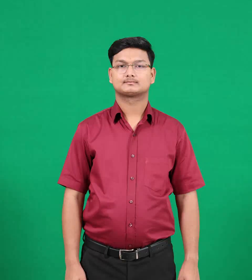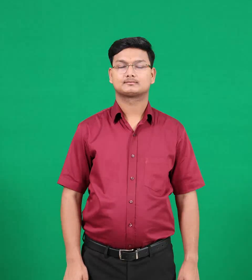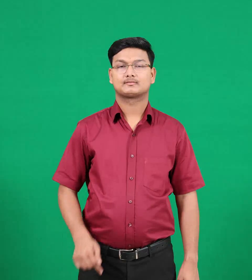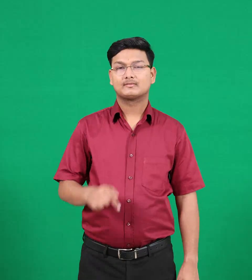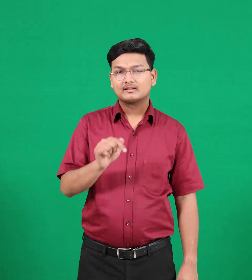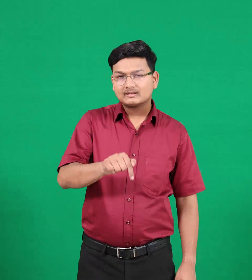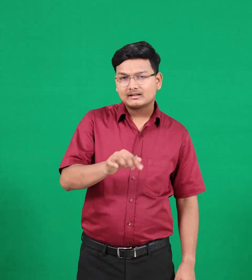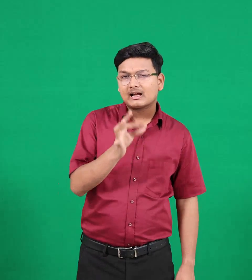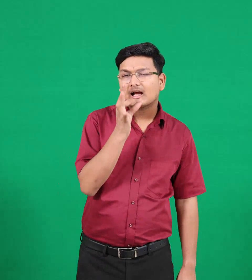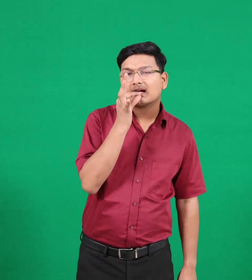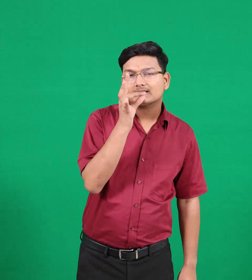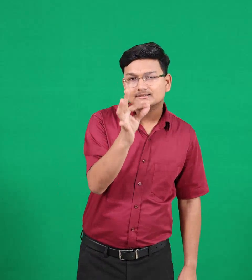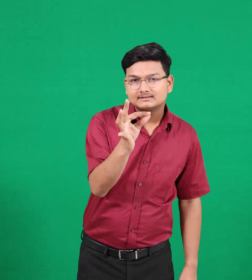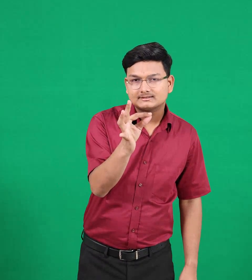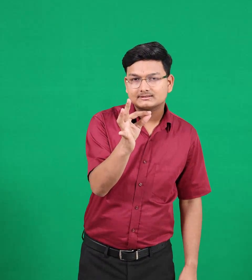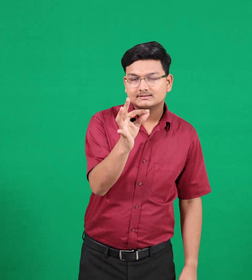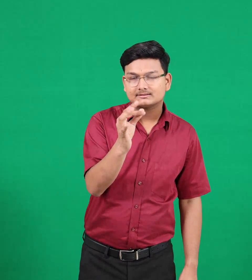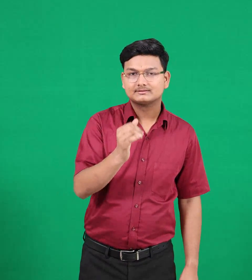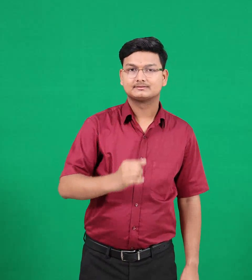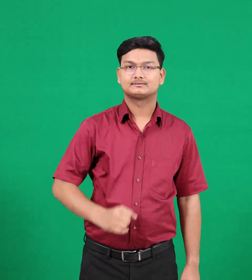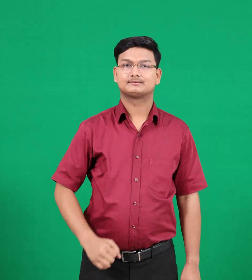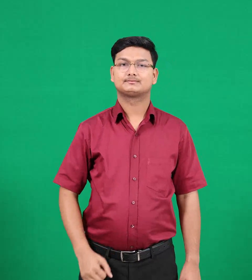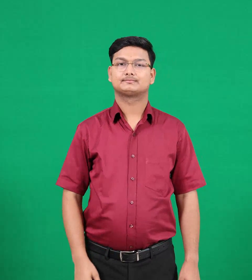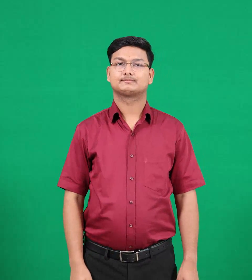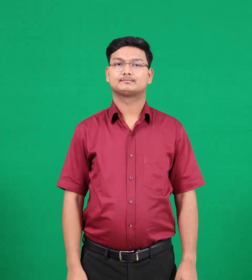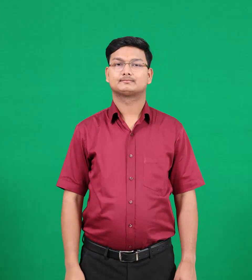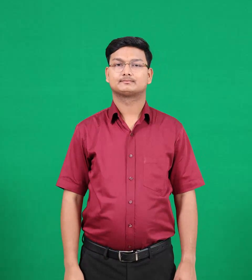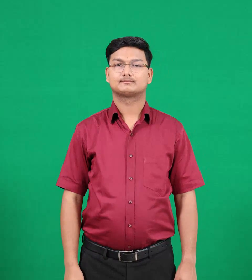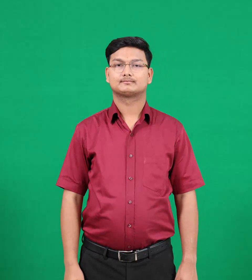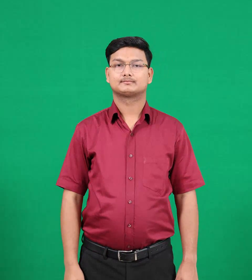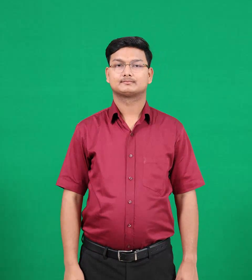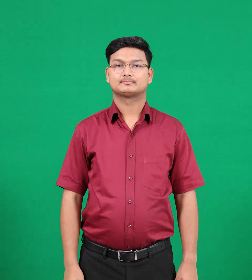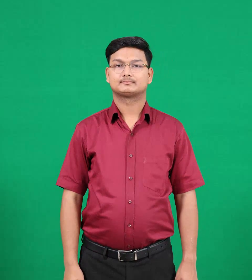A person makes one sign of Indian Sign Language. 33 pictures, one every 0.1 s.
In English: asking
